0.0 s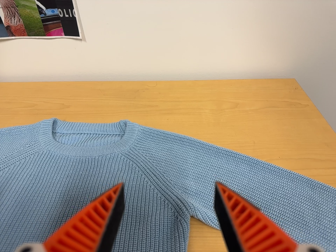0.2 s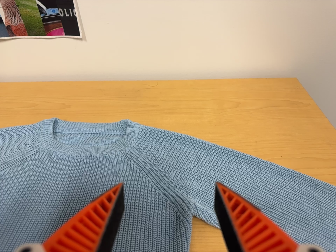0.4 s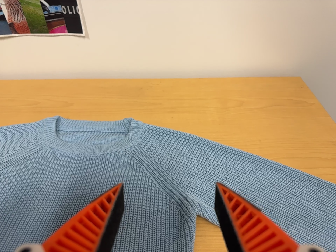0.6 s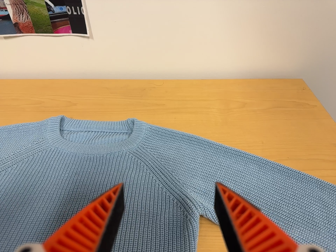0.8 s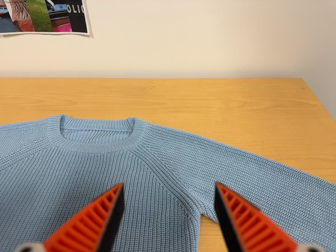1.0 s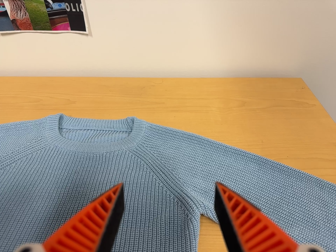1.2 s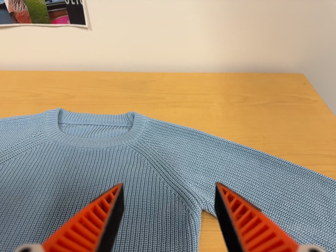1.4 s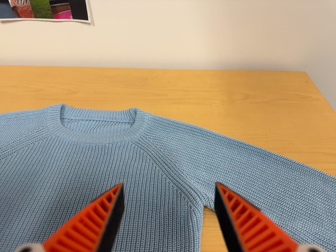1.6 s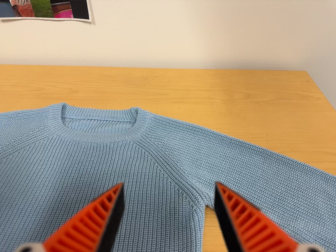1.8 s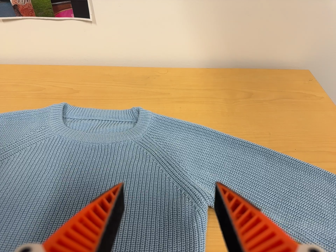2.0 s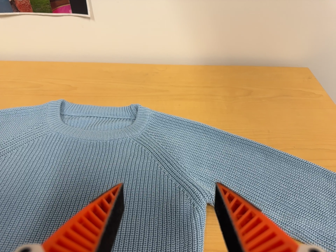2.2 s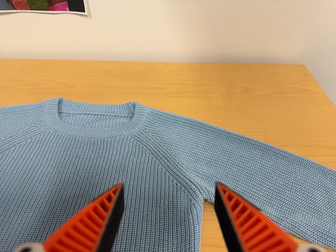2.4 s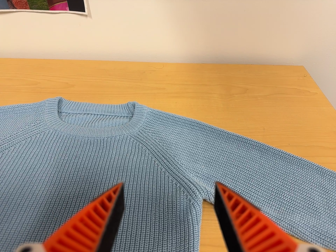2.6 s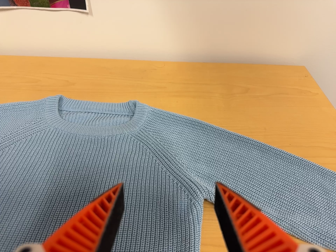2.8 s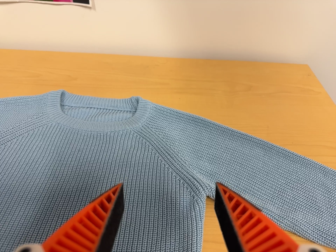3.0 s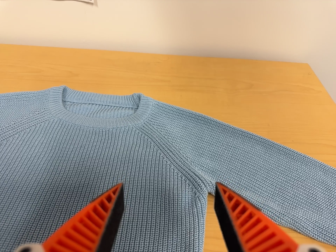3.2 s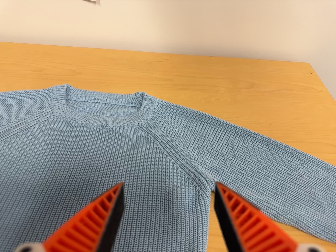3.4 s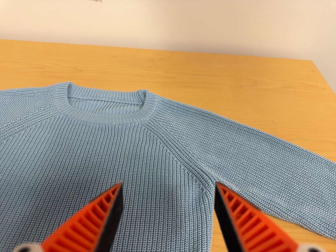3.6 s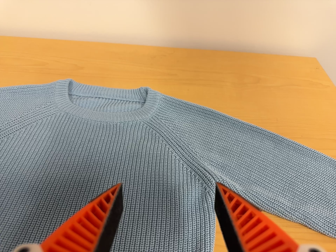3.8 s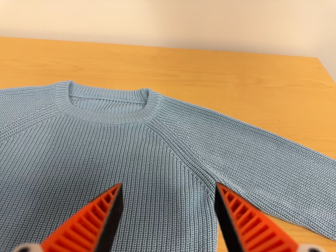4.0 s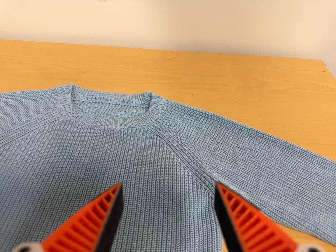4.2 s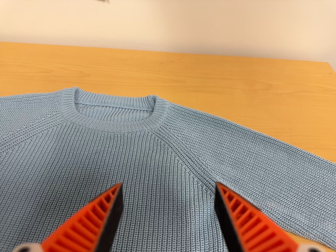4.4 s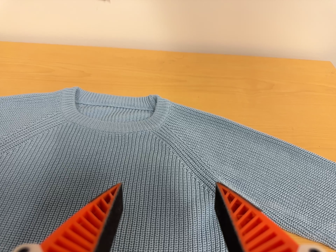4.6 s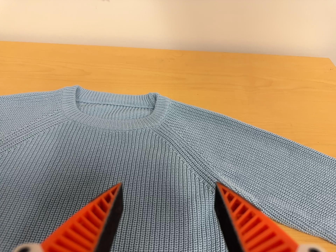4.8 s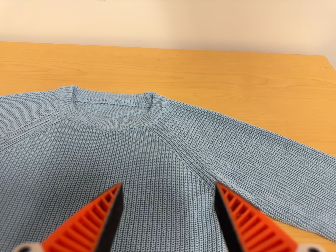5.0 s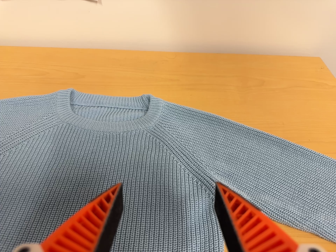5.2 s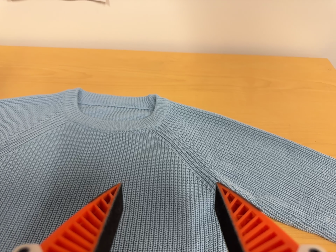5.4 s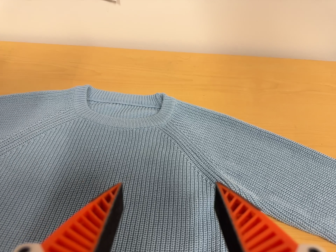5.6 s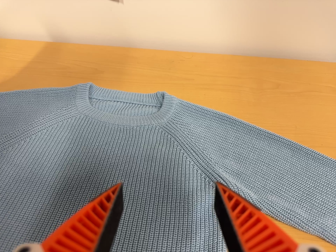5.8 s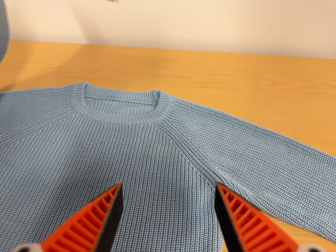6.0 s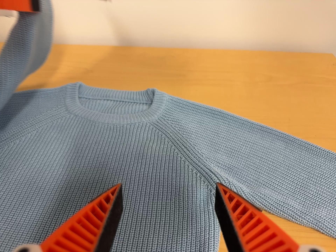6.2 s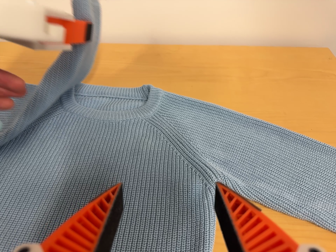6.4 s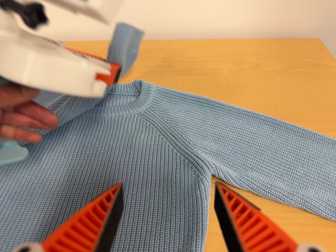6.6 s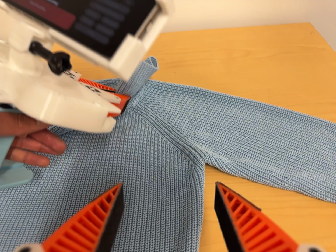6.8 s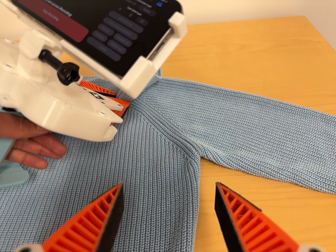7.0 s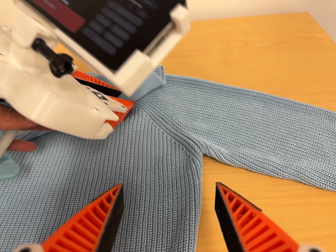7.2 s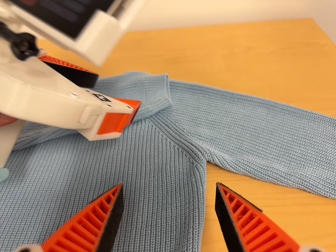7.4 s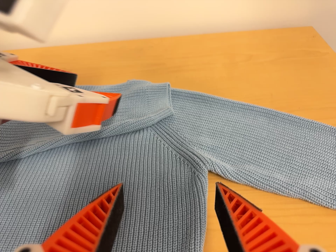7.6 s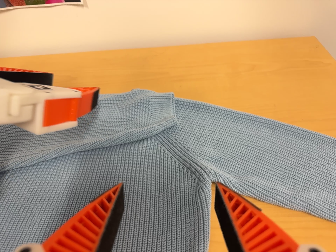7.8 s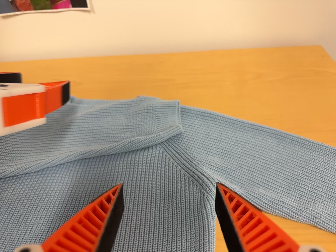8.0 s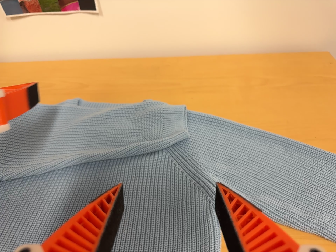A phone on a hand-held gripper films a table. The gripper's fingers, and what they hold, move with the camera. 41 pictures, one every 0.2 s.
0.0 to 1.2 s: The camera shifts only a little, or ends up much as it began.
1.2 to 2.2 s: The camera keeps its place and its aim.
2.2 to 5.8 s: The camera shifts only a little, or ends up much as it began.
5.8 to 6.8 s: The camera travels to its right, about 6 cm, so close, fixed things drift to the left. It rolls about its line of sight by about 10 degrees, and the scene rotates counterclockwise.
6.8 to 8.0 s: The camera shifts only a little, or ends up much as it began.
The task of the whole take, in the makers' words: left arm across.
The film runs forward here.
